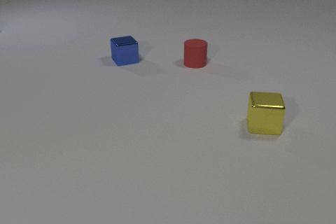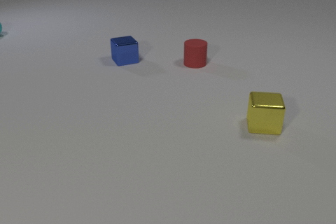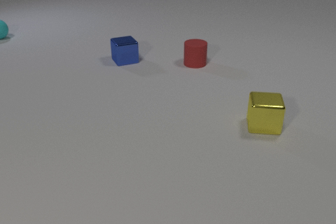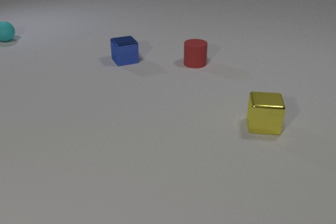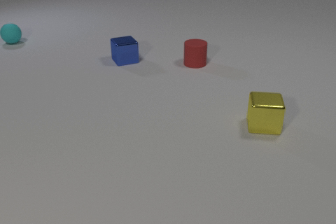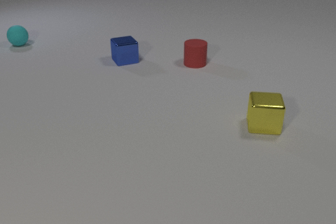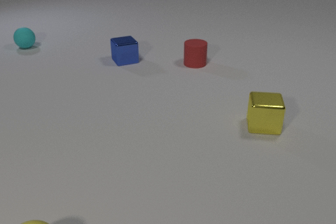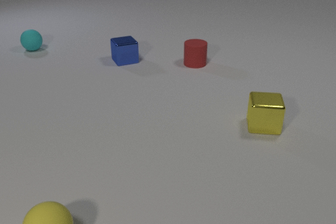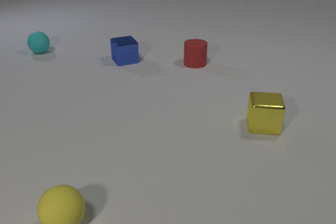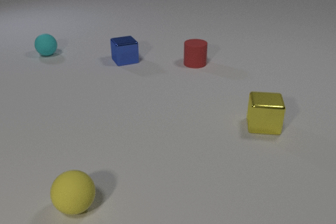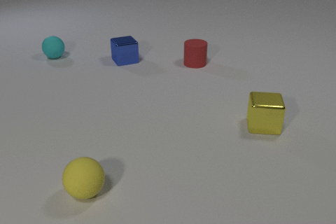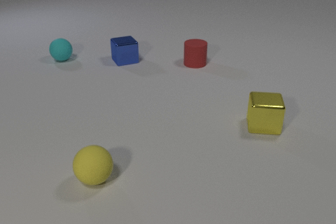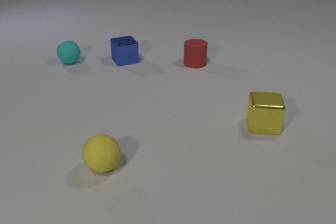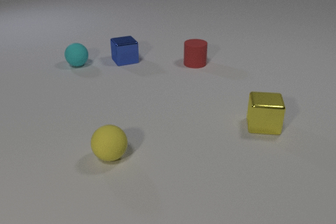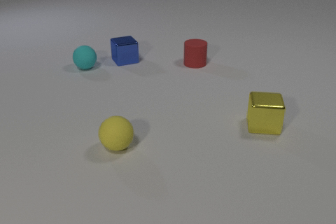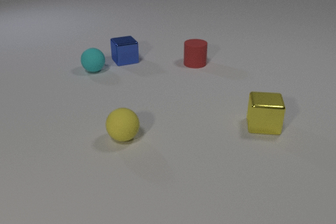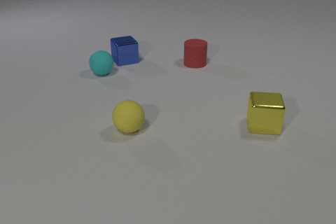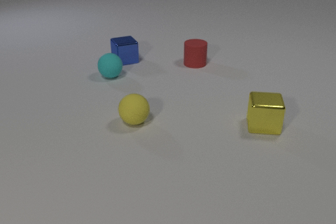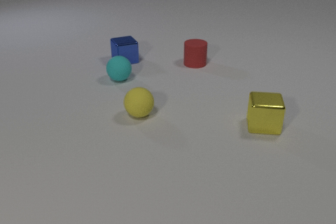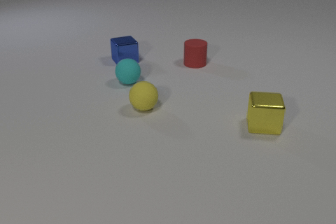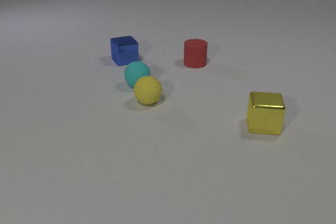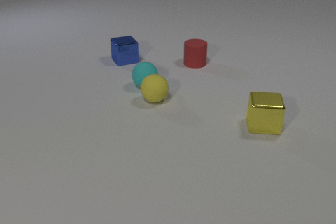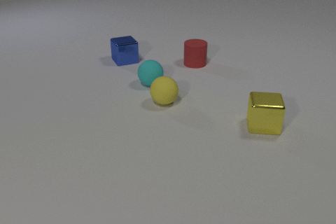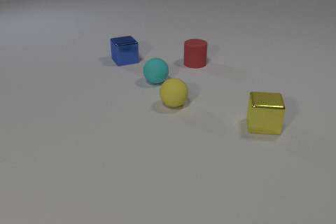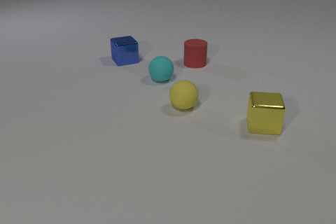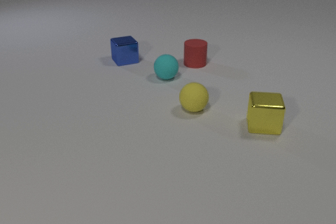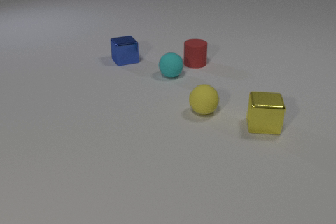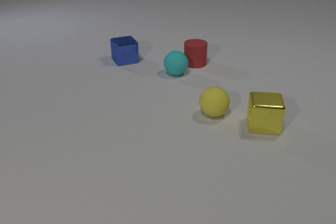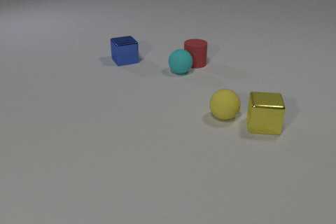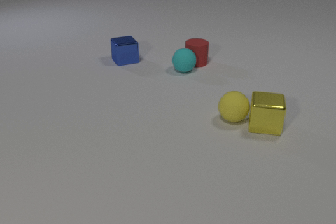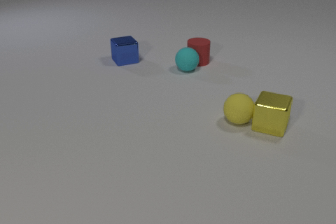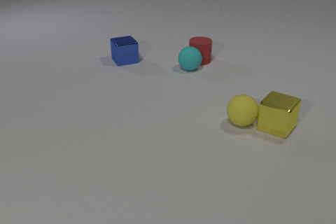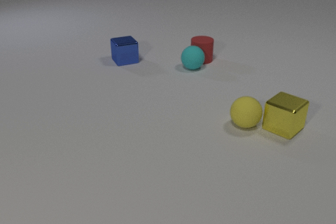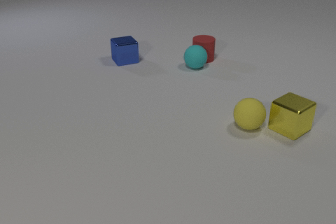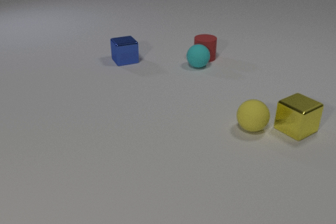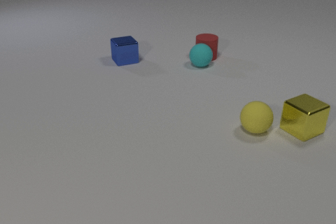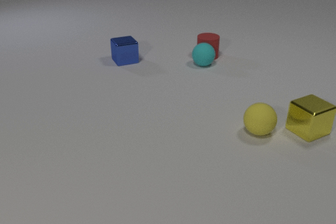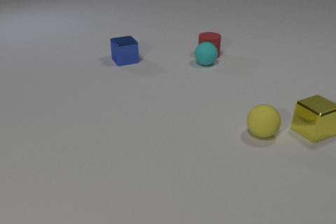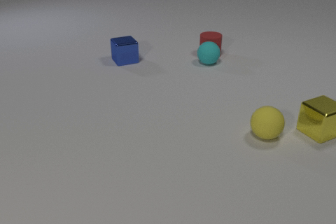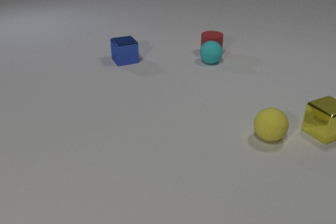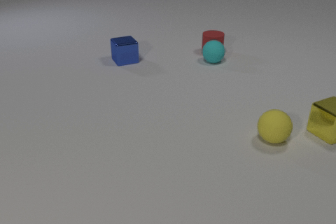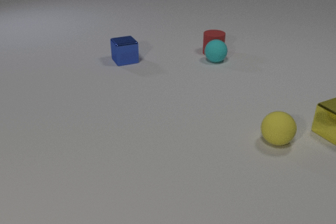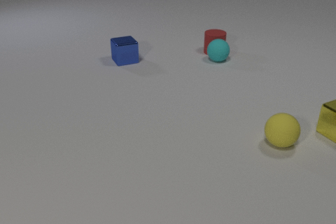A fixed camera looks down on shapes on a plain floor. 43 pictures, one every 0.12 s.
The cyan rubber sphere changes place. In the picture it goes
to the right.
The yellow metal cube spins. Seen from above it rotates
clockwise.
0.00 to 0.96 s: The yellow rubber sphere comes in at the bottom edge, rolls away from the camera and to the right. The cyan rubber sphere comes in at the left edge, rolls toward the camera and to the right.
0.96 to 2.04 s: The yellow rubber sphere rolls away from the camera and to the right. The cyan rubber sphere rolls toward the camera and to the right.
2.04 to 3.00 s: The yellow rubber sphere rolls to the right and away from the camera. The cyan rubber sphere rolls to the right. The yellow rubber sphere and the cyan rubber sphere collide.
3.00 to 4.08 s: The yellow rubber sphere rolls to the right and toward the camera. The cyan rubber sphere rolls to the right and away from the camera. The red rubber cylinder slides away from the camera and to the right. The yellow metal cube slides to the right, spins so that its near face slides to the left, clockwise seen from above. The cyan rubber sphere and the red rubber cylinder collide. The yellow rubber sphere and the yellow metal cube collide.
4.08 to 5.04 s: The yellow rubber sphere rolls to the right and toward the camera. The cyan rubber sphere rolls to the right and away from the camera. The red rubber cylinder slides away from the camera and to the right. The yellow metal cube slides to the right.
What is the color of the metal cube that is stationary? blue.
Are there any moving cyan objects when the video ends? yes.
Are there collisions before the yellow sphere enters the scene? no.
